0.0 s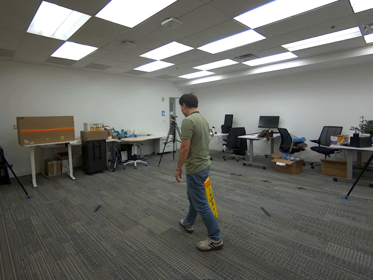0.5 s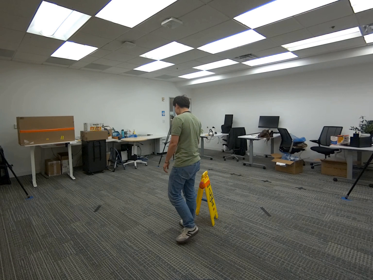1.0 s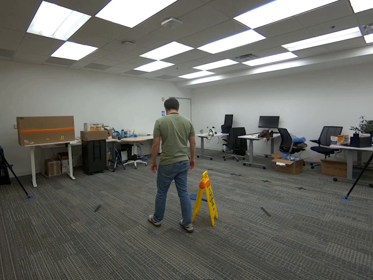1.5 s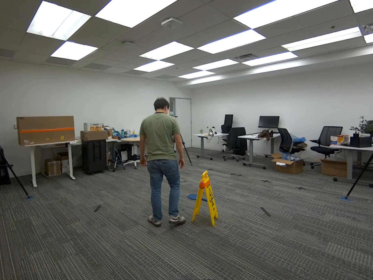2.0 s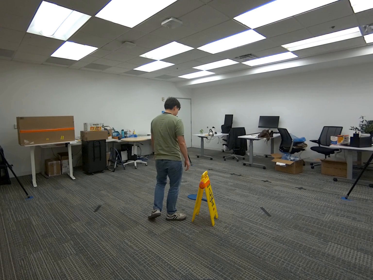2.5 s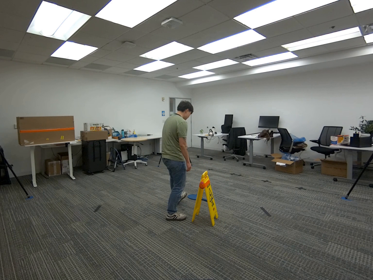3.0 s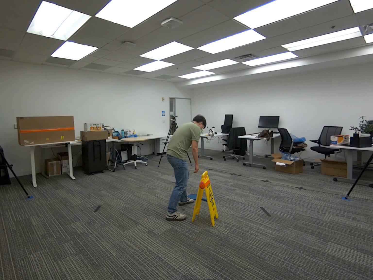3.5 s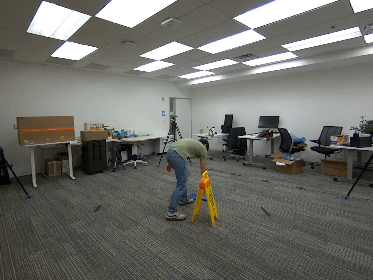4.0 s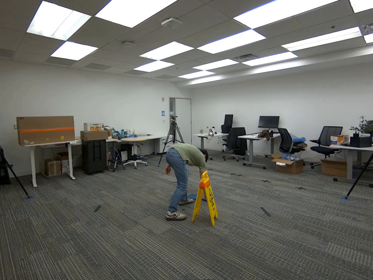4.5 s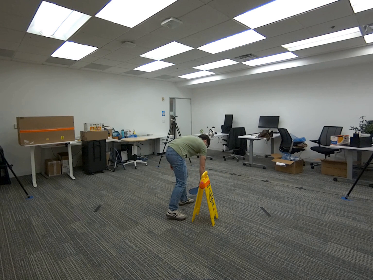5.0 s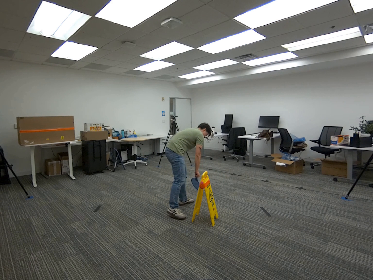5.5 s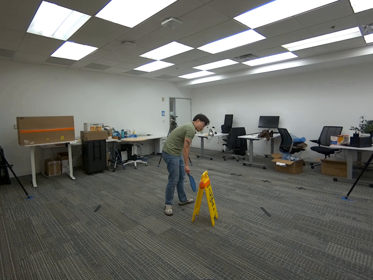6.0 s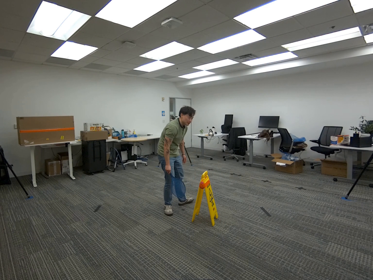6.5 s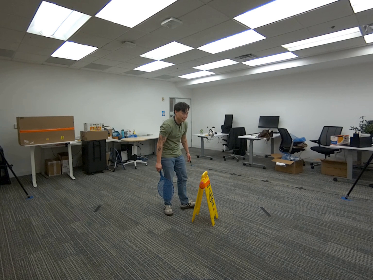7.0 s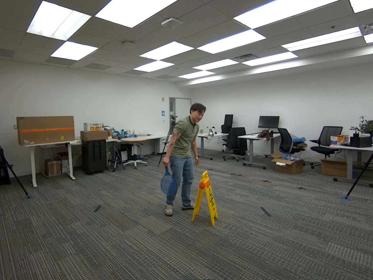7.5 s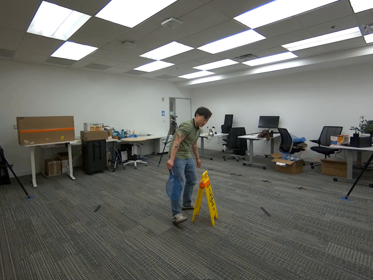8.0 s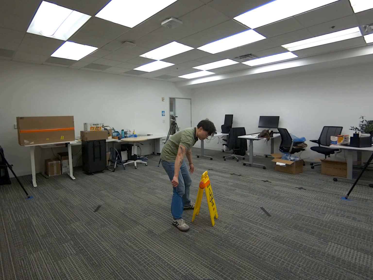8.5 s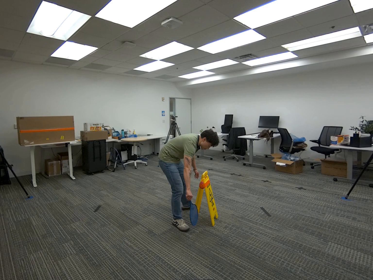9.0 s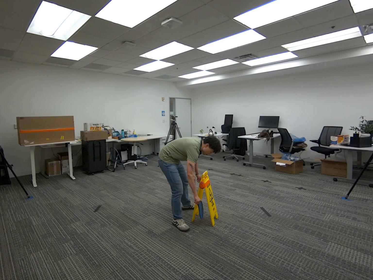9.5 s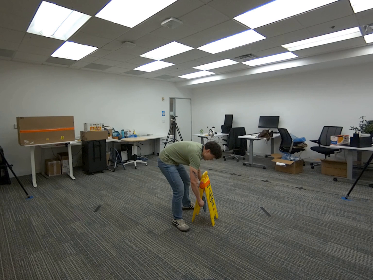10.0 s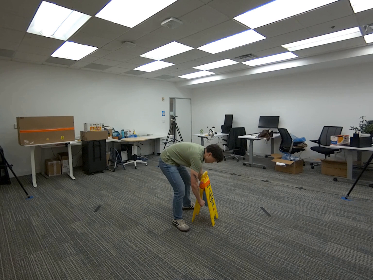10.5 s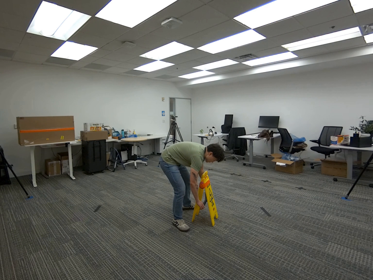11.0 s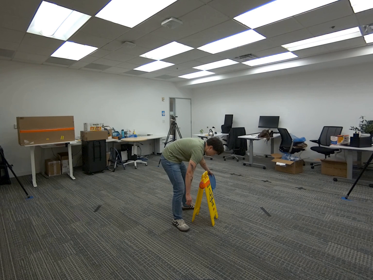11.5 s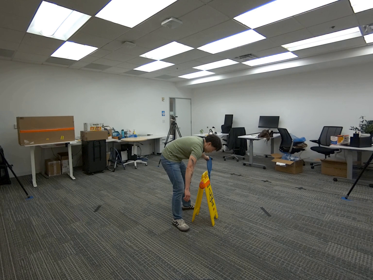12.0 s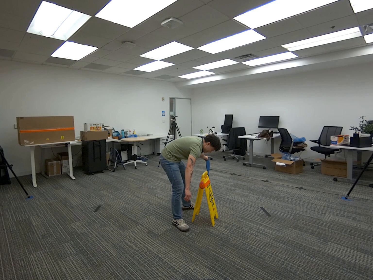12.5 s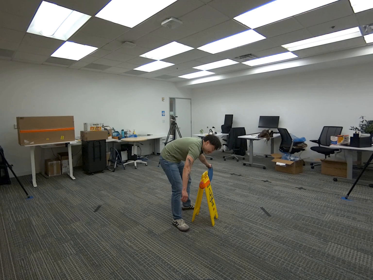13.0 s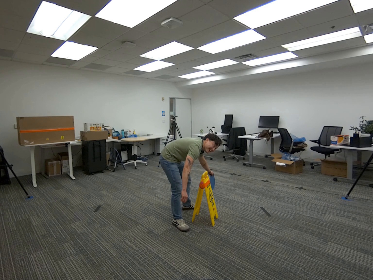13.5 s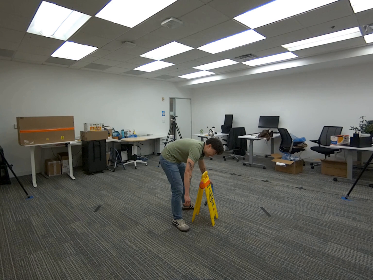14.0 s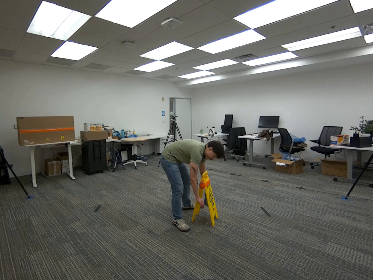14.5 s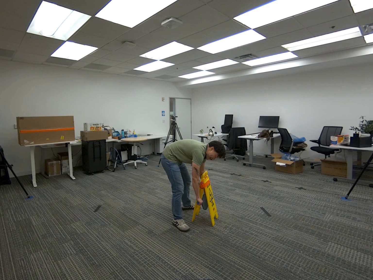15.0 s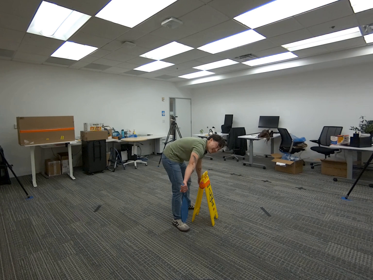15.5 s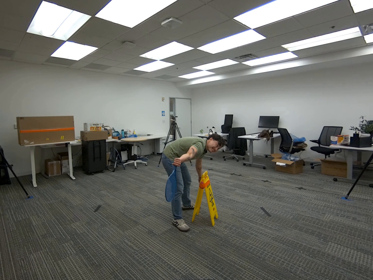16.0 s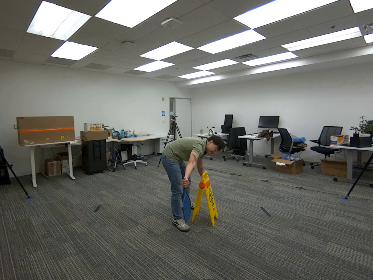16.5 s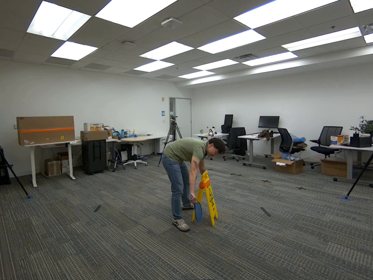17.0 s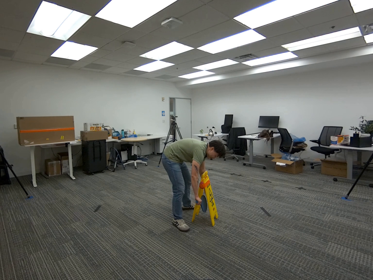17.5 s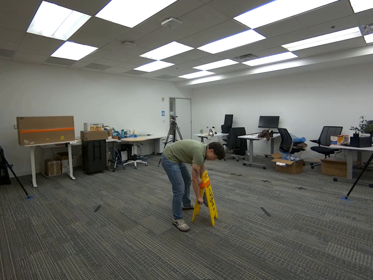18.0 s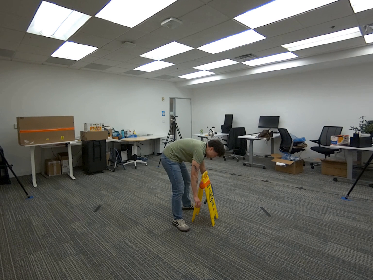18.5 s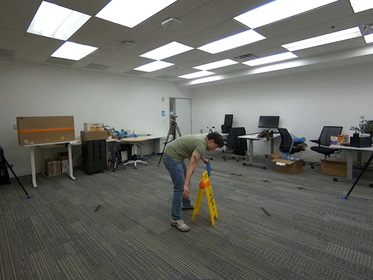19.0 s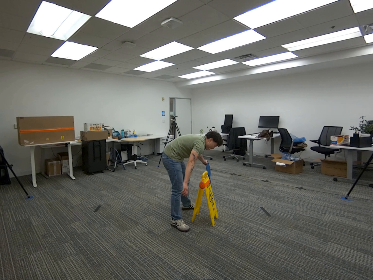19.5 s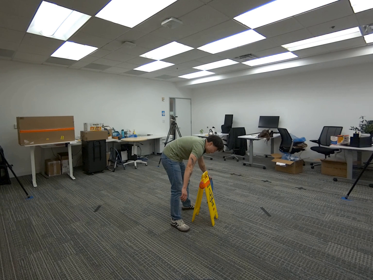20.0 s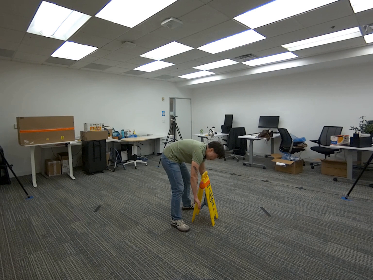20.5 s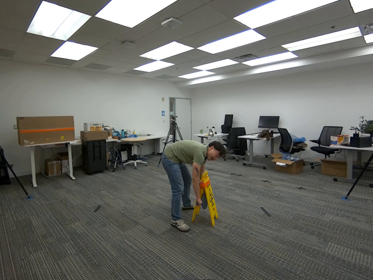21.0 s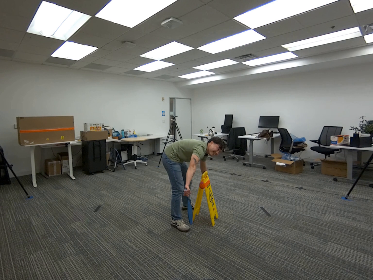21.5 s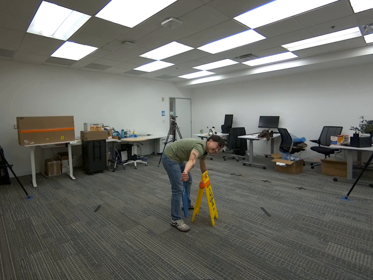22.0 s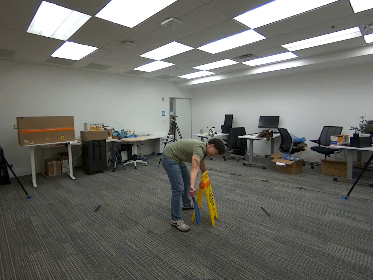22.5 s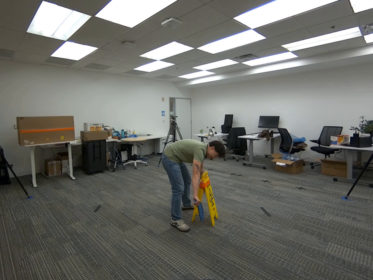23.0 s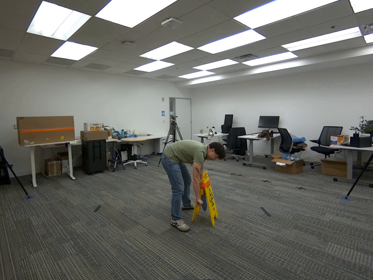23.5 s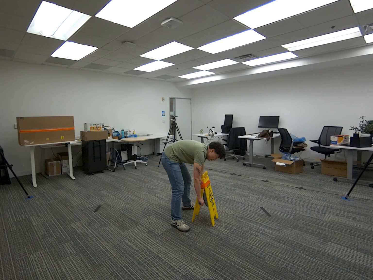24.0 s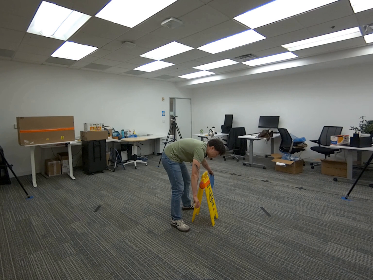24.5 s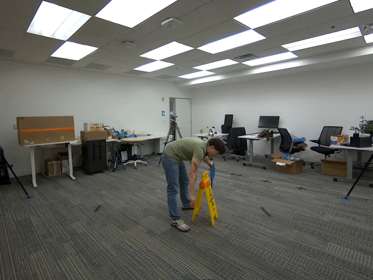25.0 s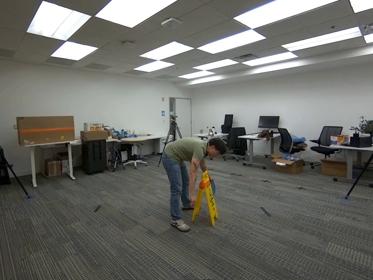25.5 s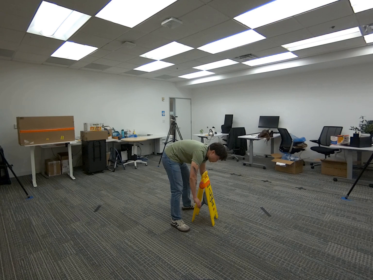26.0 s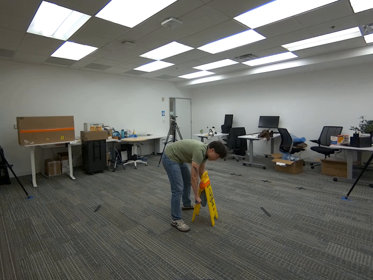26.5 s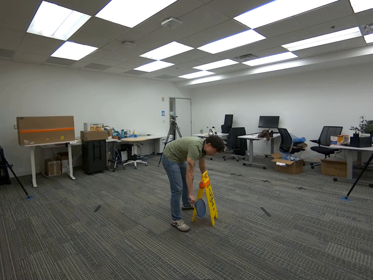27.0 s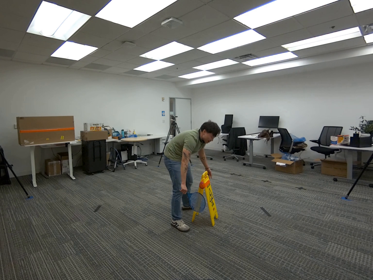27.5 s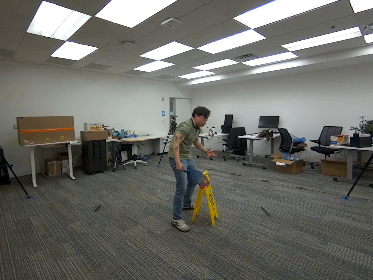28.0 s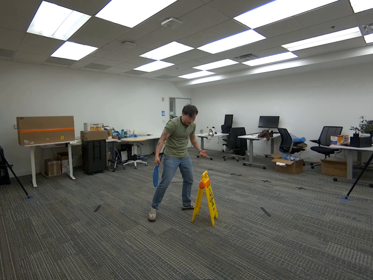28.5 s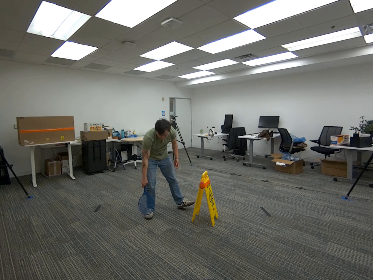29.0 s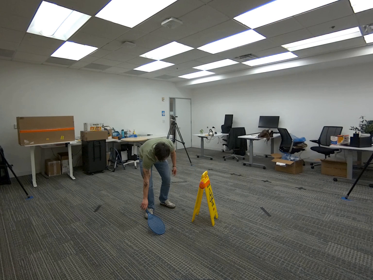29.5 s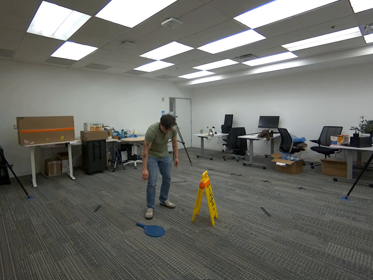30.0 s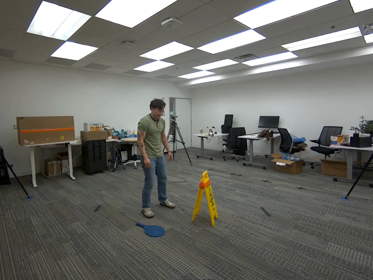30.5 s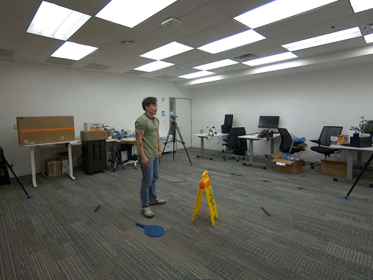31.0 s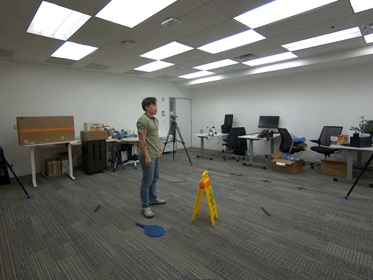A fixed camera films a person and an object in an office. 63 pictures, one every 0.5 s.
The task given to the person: Walk to the tennis racket on the ground and pick it up. Walk to the wet floor sign and pass the racket back and forth through the opening of the sign a few times. When you are finished, place the racket back on the ground.
